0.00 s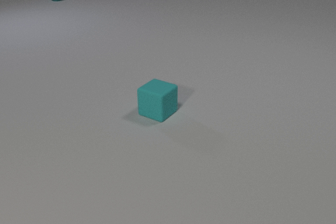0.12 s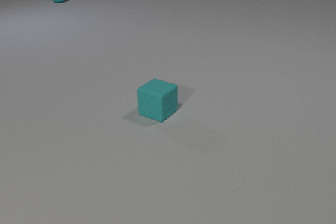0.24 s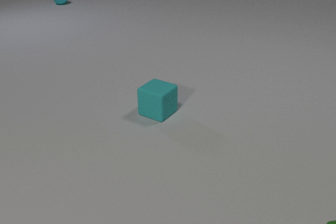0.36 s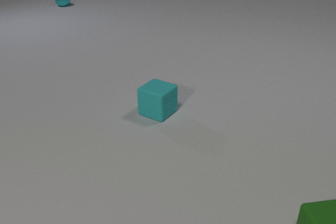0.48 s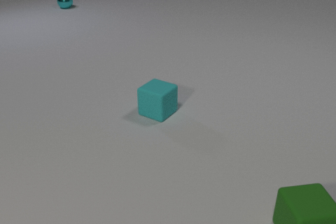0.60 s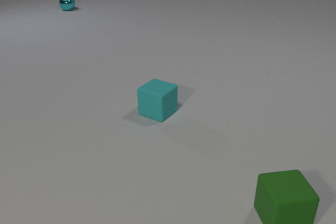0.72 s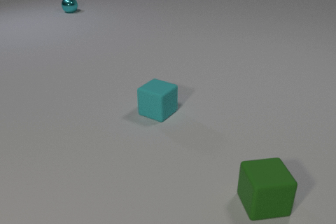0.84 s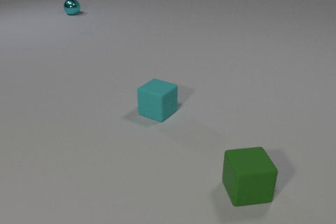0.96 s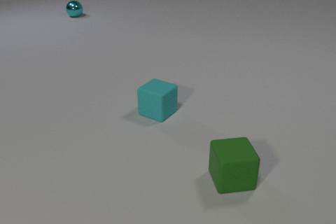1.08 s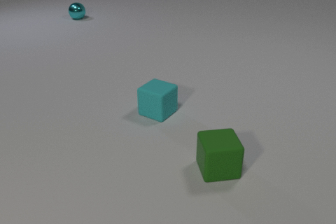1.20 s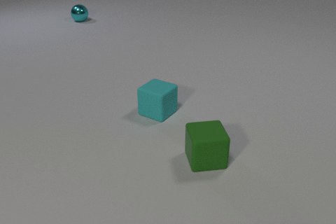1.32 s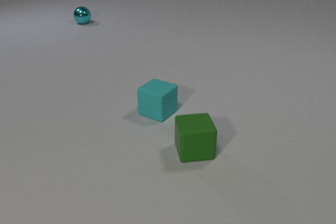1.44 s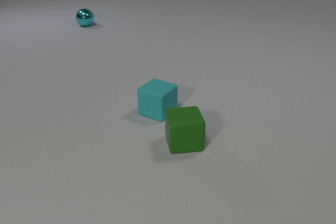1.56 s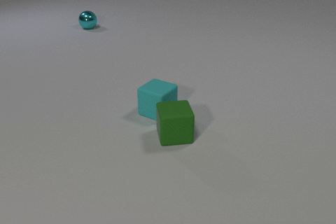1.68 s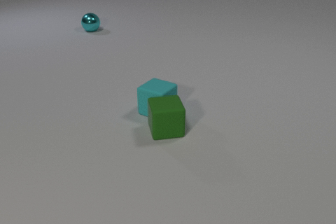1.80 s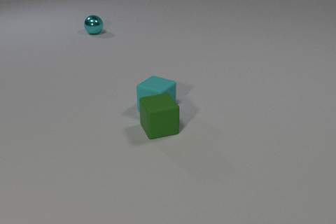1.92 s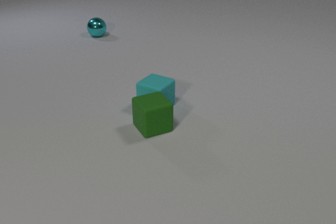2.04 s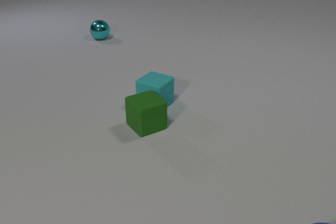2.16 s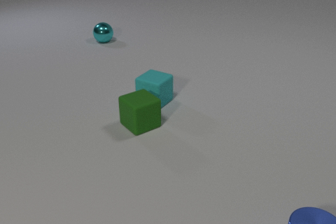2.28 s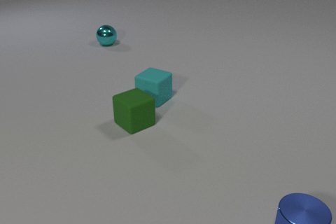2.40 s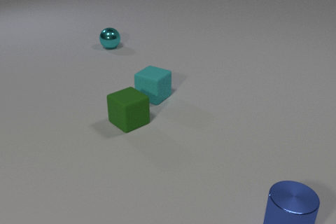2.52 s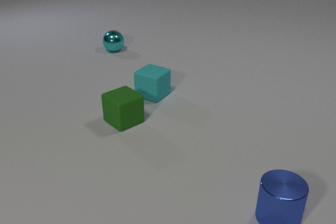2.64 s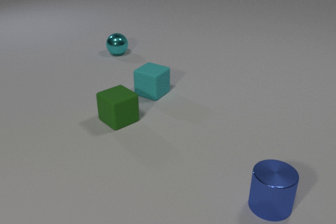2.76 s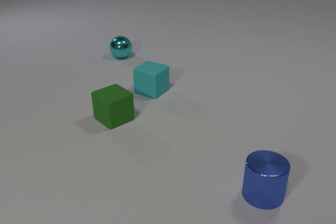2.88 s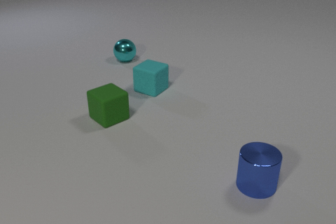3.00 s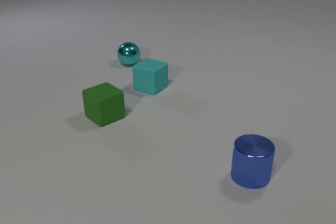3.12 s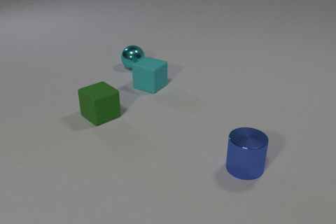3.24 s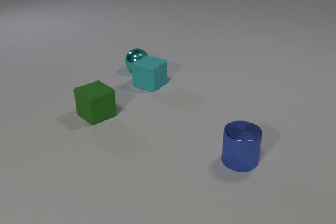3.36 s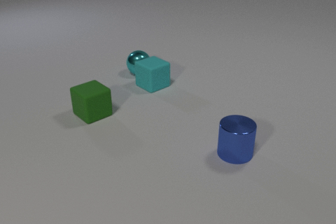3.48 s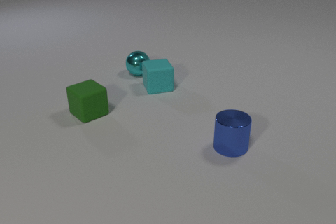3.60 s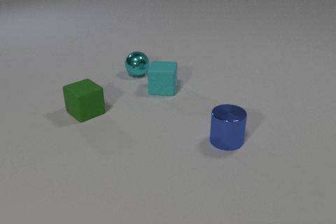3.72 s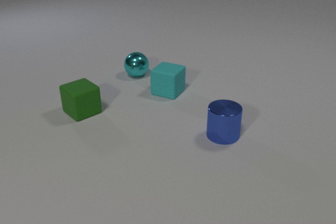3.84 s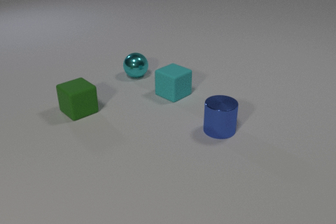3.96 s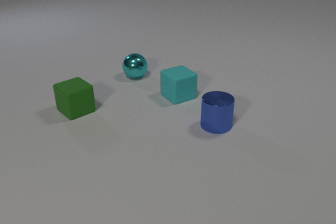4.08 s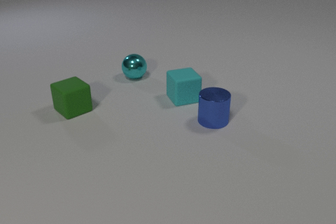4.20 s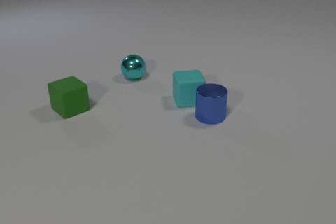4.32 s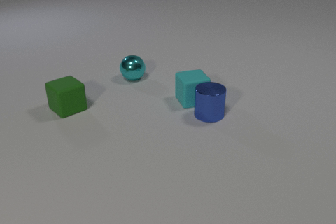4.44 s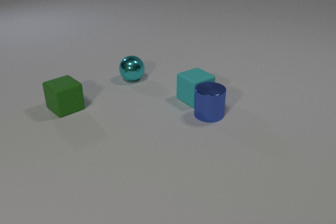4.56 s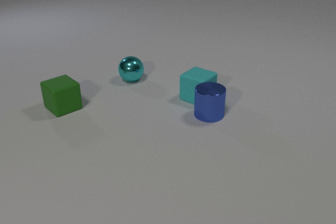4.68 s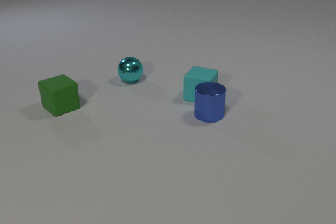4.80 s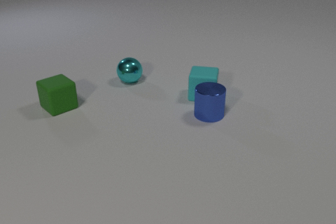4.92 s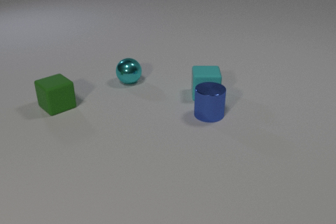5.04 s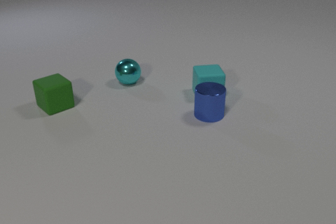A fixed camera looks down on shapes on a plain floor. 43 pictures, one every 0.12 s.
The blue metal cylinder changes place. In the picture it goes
away from the camera.
The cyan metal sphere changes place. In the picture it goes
toward the camera.
0.00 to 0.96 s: The green rubber cube comes in at the bottom edge, slides to the left and away from the camera. The cyan metal sphere rolls toward the camera.
0.96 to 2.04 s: The green rubber cube slides away from the camera and to the left, spins so that its near face slides to the right, counterclockwise seen from above. The cyan rubber cube slides away from the camera. The cyan metal sphere rolls toward the camera. The green rubber cube and the cyan rubber cube collide.
2.04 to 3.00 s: The green rubber cube slides to the left and away from the camera. The cyan rubber cube slides away from the camera. The cyan metal sphere rolls toward the camera. The blue metal cylinder slides away from the camera and to the left.
3.00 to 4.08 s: The green rubber cube slides to the left and away from the camera. The cyan rubber cube slides to the right and toward the camera, spins so that its near face slides to the left, clockwise seen from above. The cyan metal sphere rolls toward the camera. The blue metal cylinder slides away from the camera and to the left. The cyan rubber cube and the cyan metal sphere collide.
4.08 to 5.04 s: The green rubber cube slides to the left and away from the camera. The cyan rubber cube slides to the right and away from the camera, spins counterclockwise seen from above by about 75 degrees, its near face sliding to the right. The cyan metal sphere rolls toward the camera and to the left. The blue metal cylinder slides away from the camera. The cyan rubber cube and the blue metal cylinder collide.
Are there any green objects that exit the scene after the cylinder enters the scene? no.
What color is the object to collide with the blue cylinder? cyan.
How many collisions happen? 3.
